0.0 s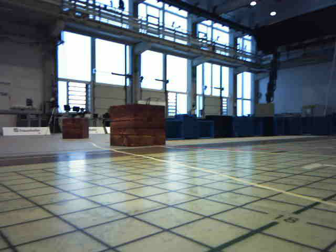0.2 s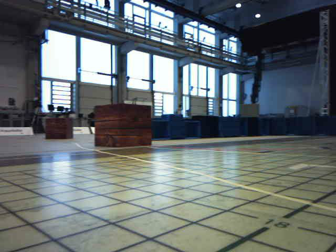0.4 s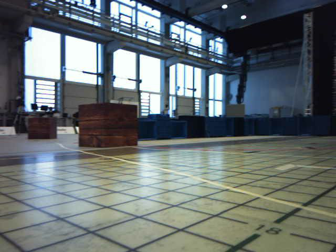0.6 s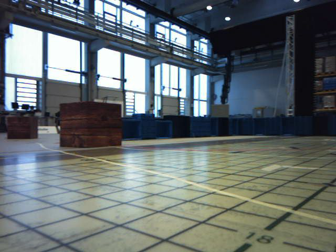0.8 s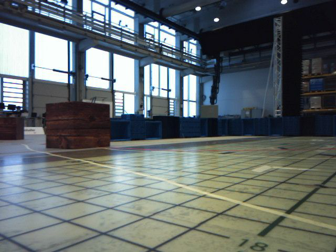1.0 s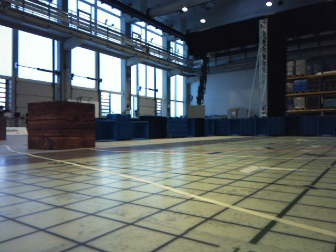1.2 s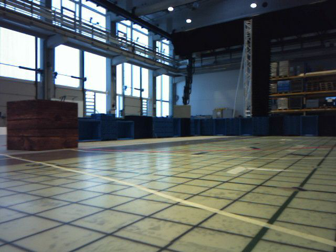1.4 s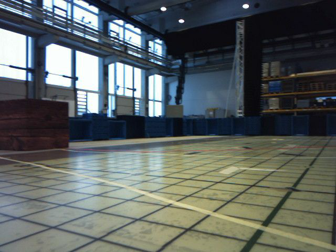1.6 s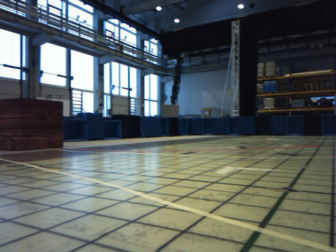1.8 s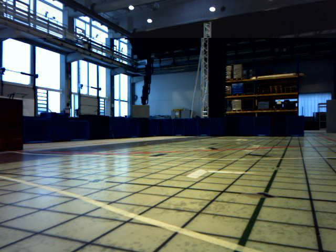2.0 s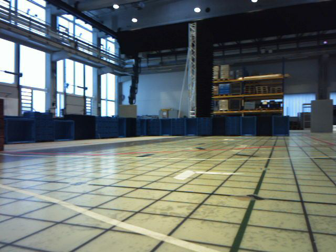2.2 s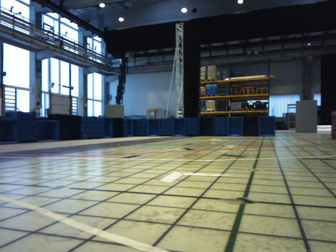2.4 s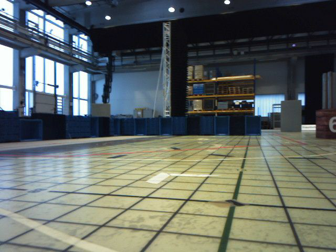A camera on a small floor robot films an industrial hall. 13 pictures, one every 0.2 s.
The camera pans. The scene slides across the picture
to the left.
The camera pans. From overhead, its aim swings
clockwise.
0.0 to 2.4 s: The scene slides to the left, as the camera pans about 30 degrees to its right. It travels forward, about 0.4 m.
The film runs forward here.
